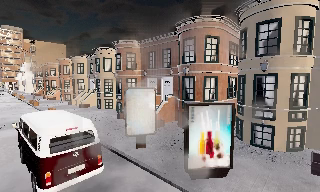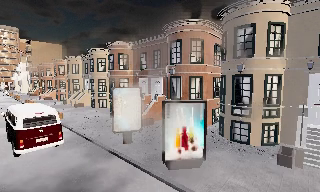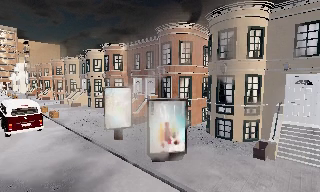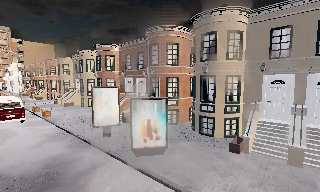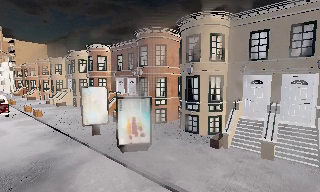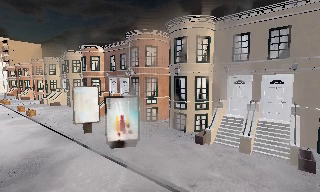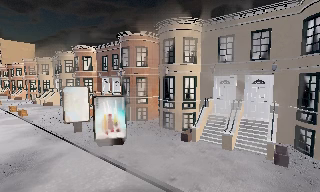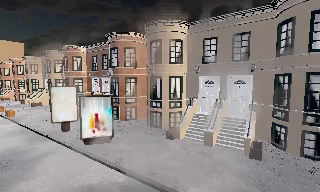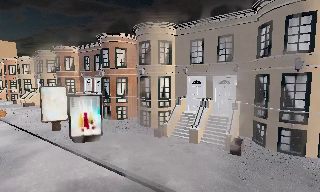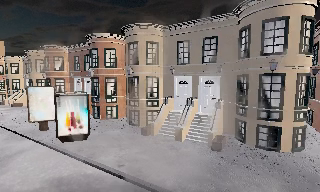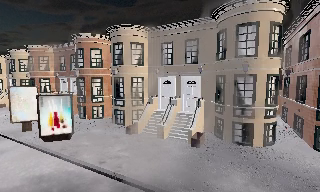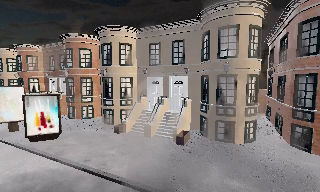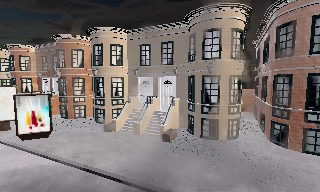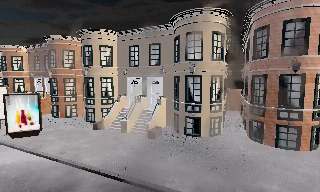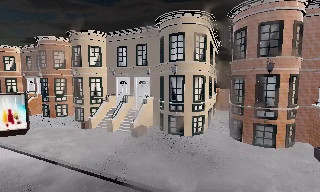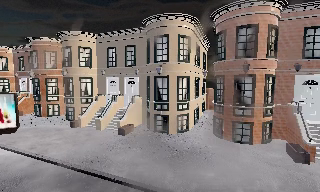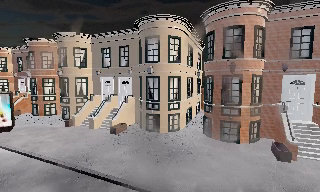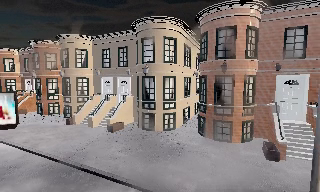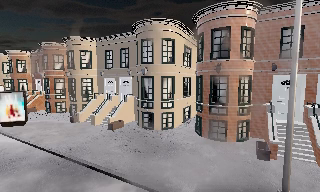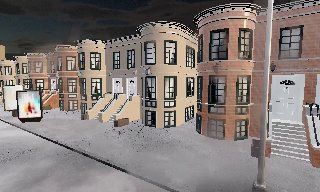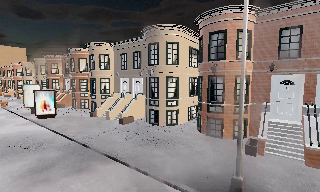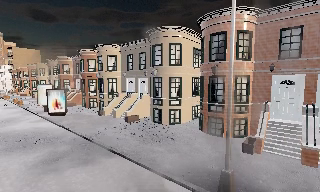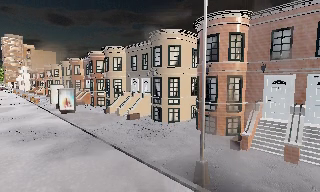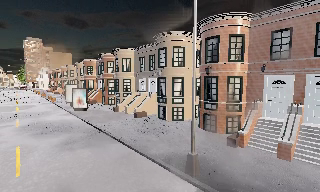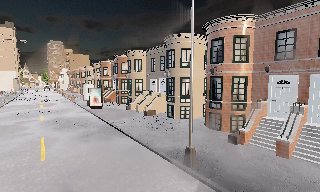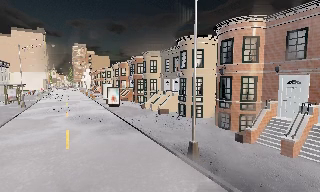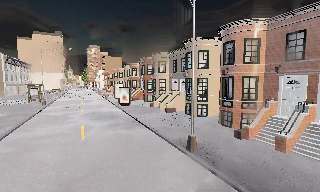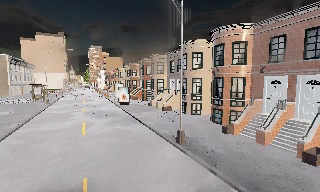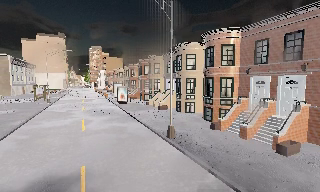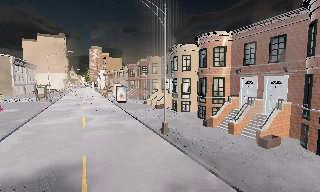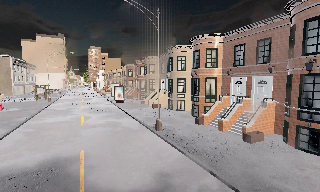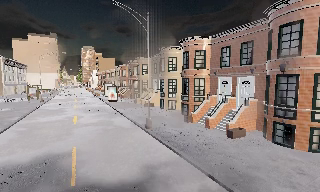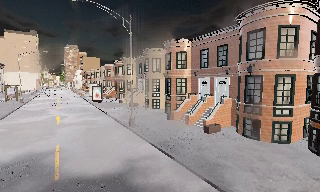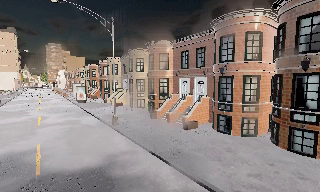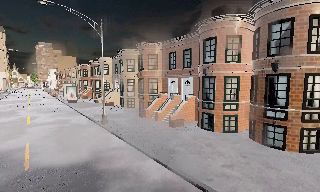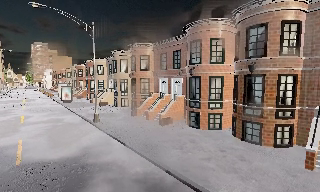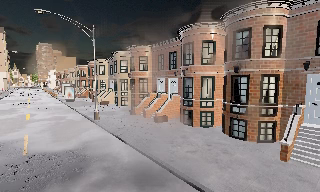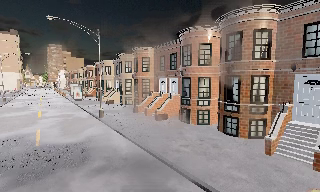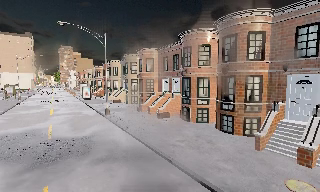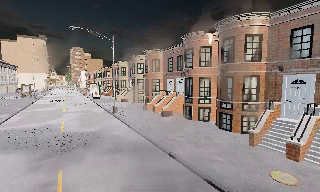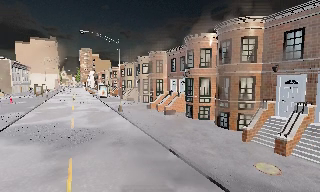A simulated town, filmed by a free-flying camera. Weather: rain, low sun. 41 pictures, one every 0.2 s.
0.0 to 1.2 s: The camera travels to its right and backward, about 4 m, so close, fixed things drift to the left.
1.2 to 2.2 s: The camera swings to its right by about 10 degrees, and the scene slides to the left. It travels to its right and backward, about 2.5 m, so close, fixed things drift to the left.
2.2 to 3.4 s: The camera travels to its right and backward, about 4.5 m, so close, fixed things drift to the left.
3.4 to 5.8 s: The camera pans to its left, which is counterclockwise from overhead, by about 40 degrees. It travels backward and to its right, about 10 m.
5.8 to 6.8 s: The camera pans to its right, which is clockwise from overhead, by about 15 degrees. It travels backward and to its right, about 3.5 m, so what stands in front gets smaller.
6.8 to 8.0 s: The camera pans to its left, which is counterclockwise from overhead, by about 10 degrees. It travels backward and to its right, about 5 m, so what stands in front gets smaller.
The film runs forward here.
